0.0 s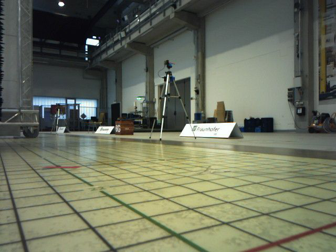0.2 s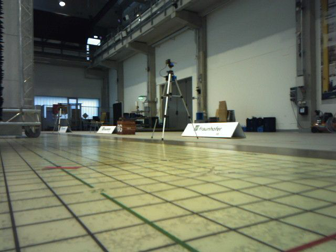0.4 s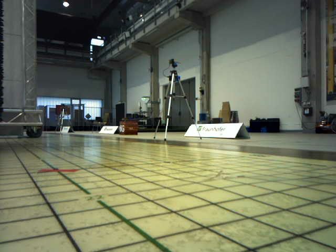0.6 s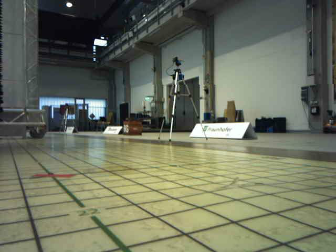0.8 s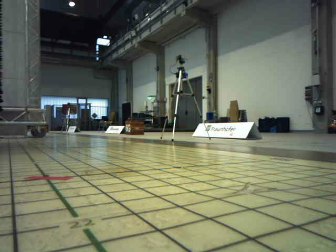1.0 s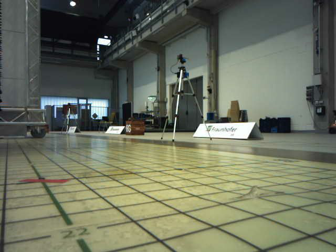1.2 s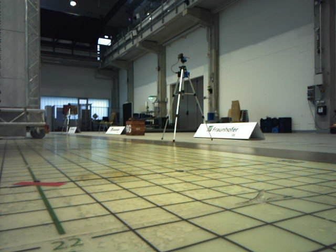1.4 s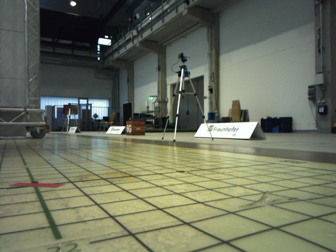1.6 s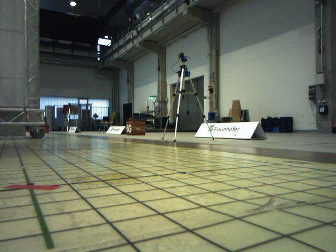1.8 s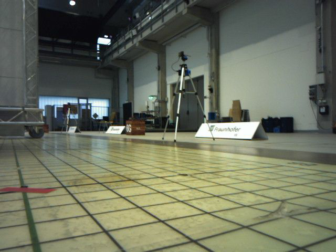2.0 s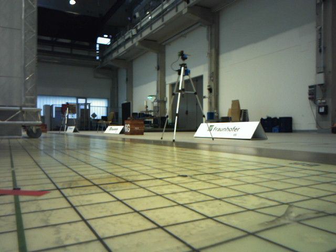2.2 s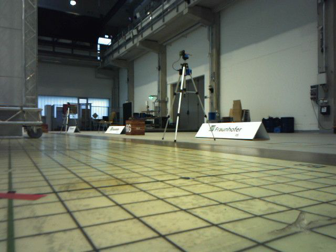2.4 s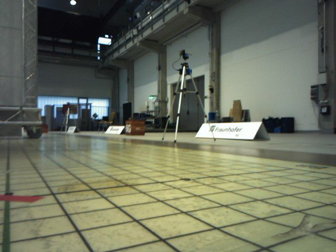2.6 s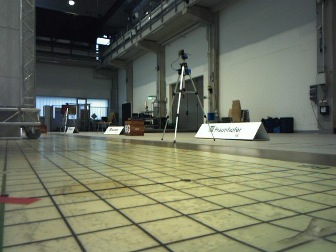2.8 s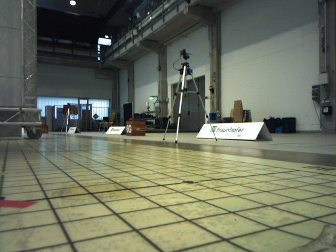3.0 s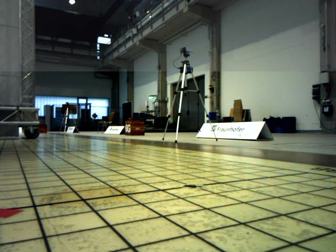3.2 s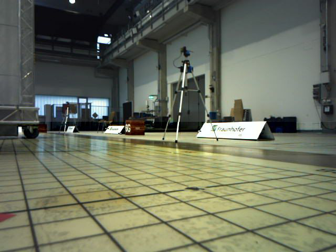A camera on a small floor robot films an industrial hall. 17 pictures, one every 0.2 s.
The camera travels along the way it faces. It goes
forward.
0.0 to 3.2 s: The camera travels forward, about 0.7 m, so what stands in front looms larger.
The film runs forward here.
